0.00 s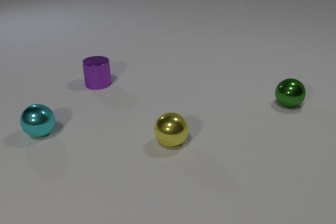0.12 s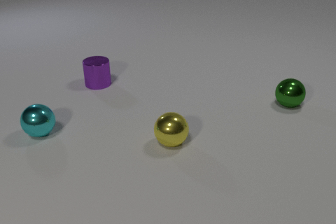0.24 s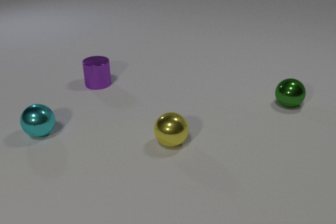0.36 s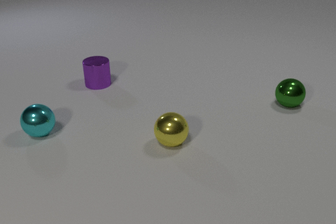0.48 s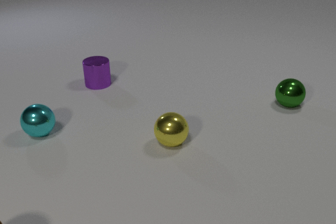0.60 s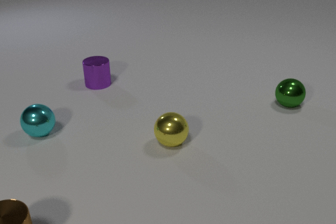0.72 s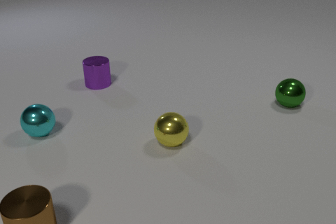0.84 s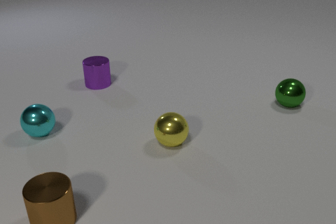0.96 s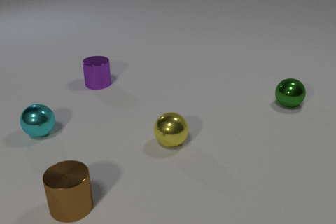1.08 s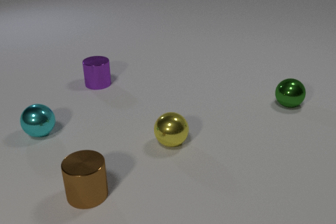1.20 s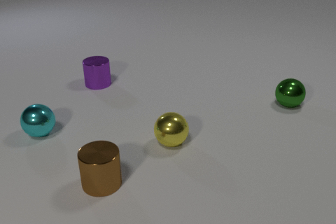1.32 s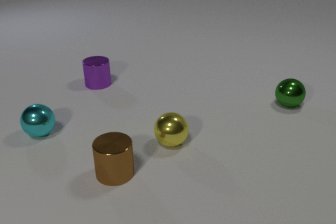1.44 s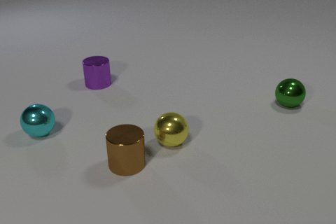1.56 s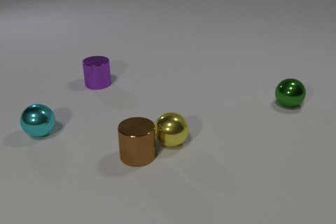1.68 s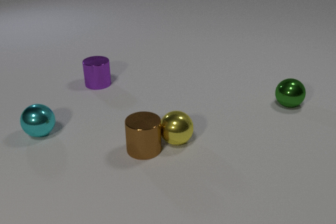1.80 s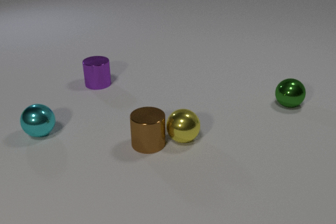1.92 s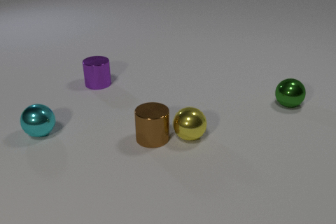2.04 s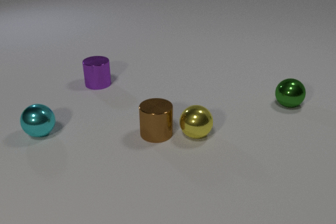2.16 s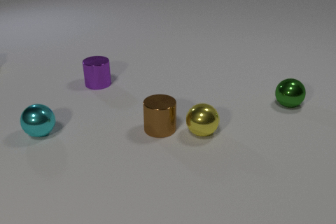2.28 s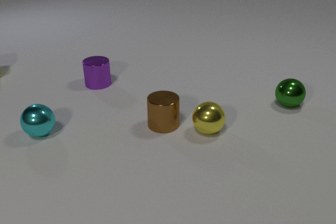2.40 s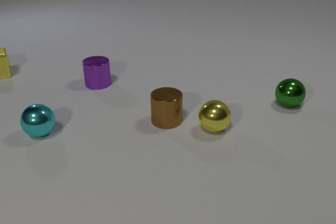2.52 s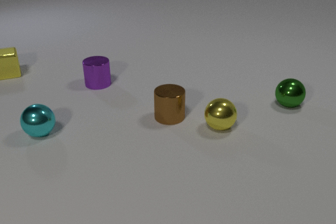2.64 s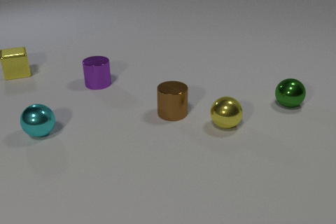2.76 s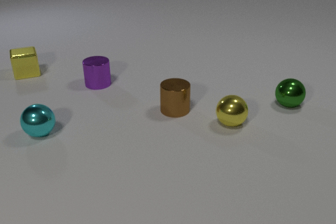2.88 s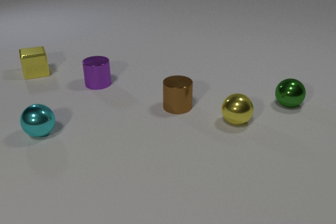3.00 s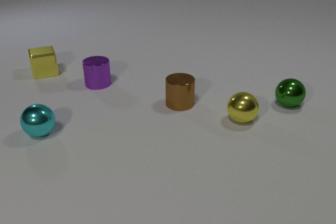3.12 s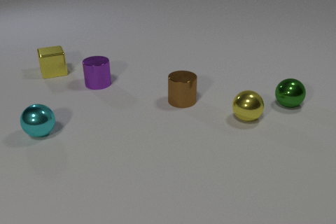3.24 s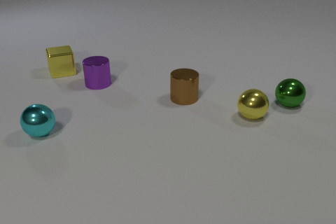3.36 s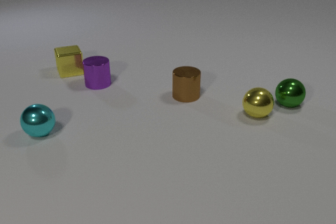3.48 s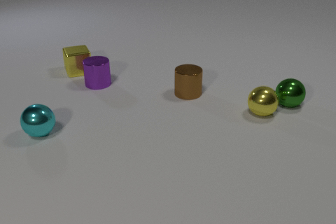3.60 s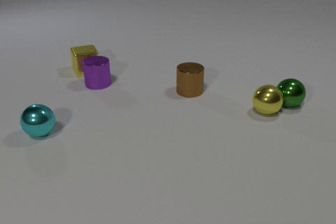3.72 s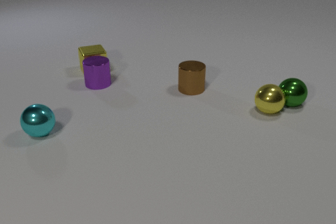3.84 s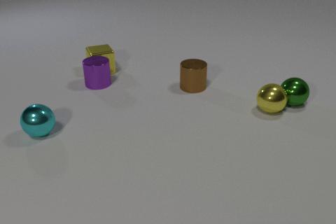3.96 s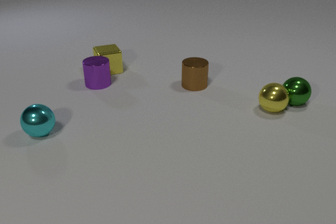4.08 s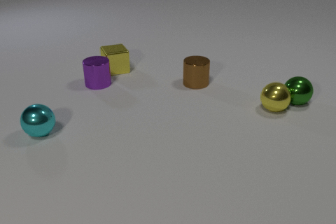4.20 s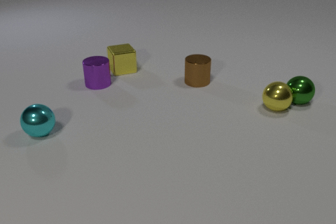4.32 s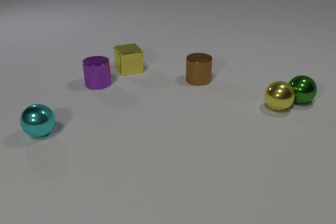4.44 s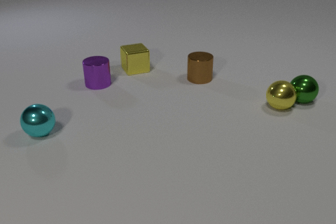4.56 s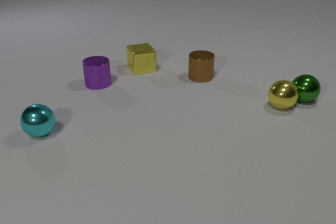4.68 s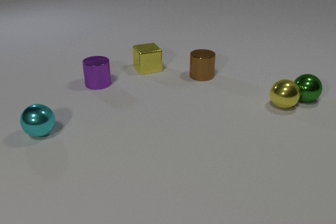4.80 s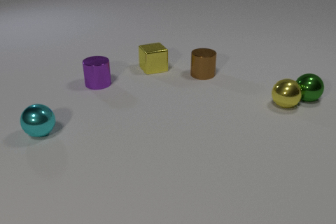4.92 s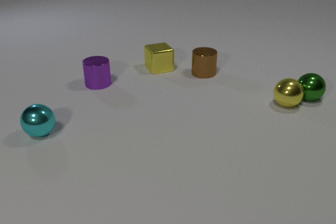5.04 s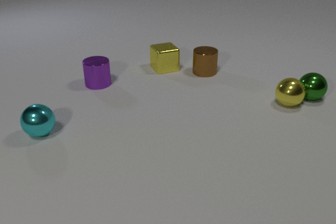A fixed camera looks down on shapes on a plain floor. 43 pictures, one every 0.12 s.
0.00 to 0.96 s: The brown metal cylinder comes in at the bottom edge, slides to the right and away from the camera.
0.96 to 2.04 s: The brown metal cylinder slides away from the camera and to the right. The yellow metal sphere rolls to the right and away from the camera. The brown metal cylinder and the yellow metal sphere collide.
2.04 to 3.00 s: The brown metal cylinder slides away from the camera. The yellow metal sphere rolls to the right and away from the camera. The yellow metal cube comes in at the left edge, slides to the right.
3.00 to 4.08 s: The brown metal cylinder slides away from the camera. The yellow metal sphere rolls to the right and away from the camera. The green metal sphere rolls away from the camera and to the right. The yellow metal cube slides to the right. The yellow metal sphere and the green metal sphere collide.
4.08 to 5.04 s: The brown metal cylinder slides away from the camera. The yellow metal sphere rolls away from the camera and to the right. The green metal sphere rolls away from the camera and to the right. The yellow metal cube slides to the right.
How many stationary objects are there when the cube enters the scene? 3.
What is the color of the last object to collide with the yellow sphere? green.
What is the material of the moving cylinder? metal.
